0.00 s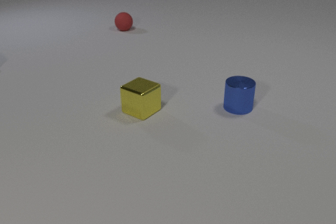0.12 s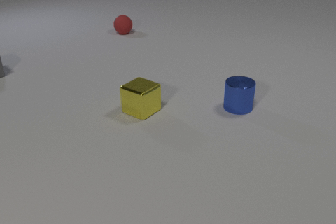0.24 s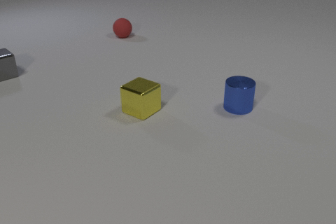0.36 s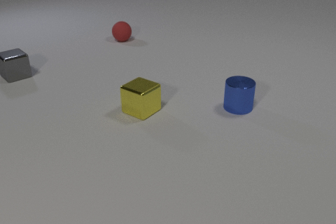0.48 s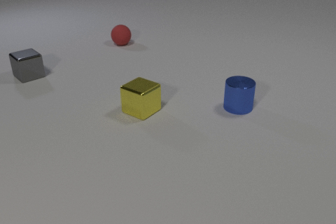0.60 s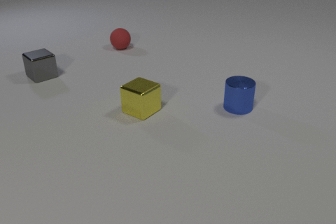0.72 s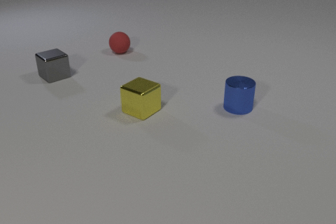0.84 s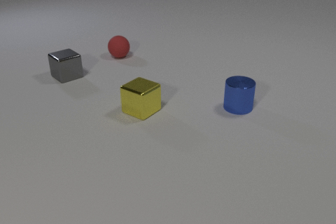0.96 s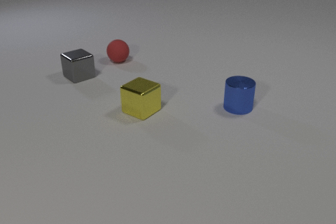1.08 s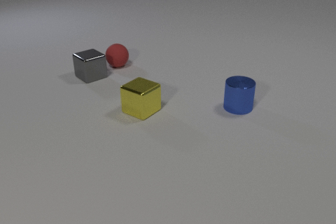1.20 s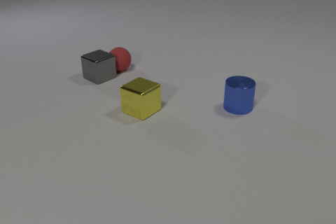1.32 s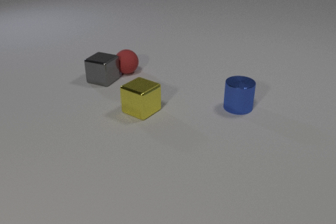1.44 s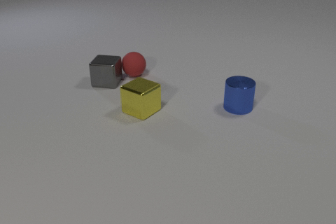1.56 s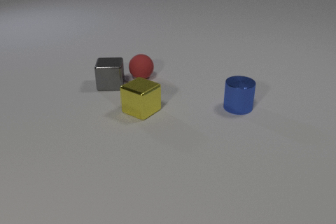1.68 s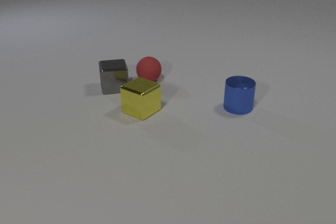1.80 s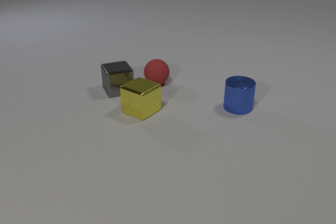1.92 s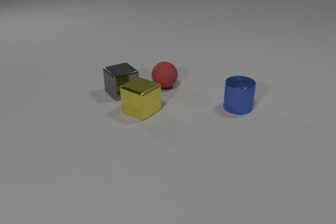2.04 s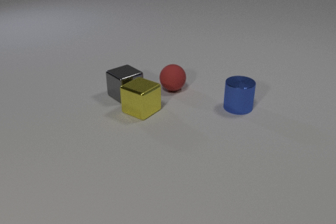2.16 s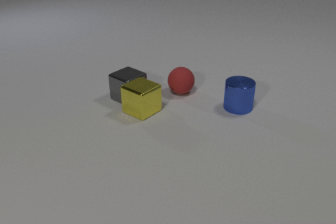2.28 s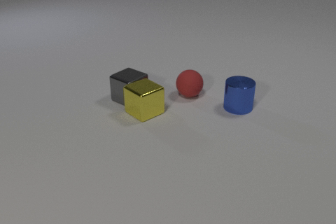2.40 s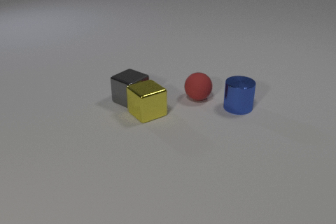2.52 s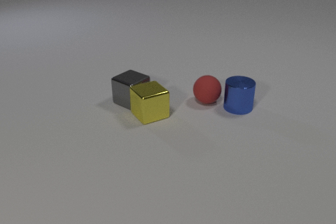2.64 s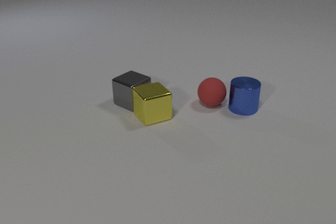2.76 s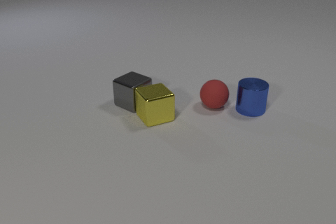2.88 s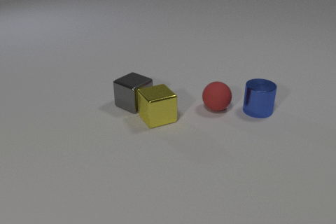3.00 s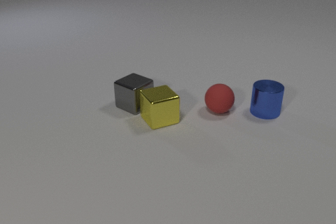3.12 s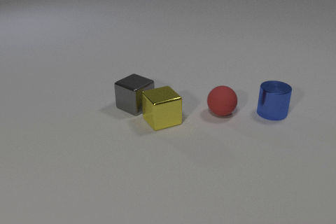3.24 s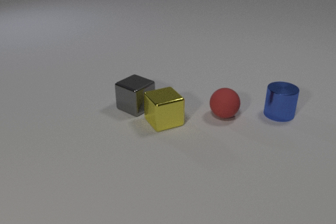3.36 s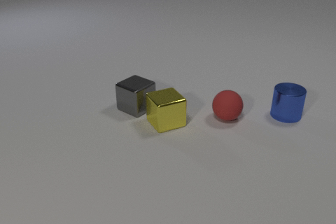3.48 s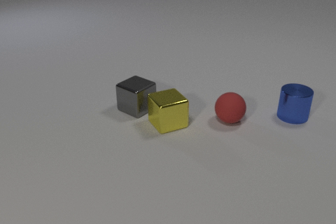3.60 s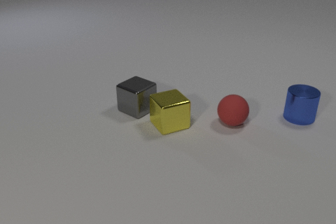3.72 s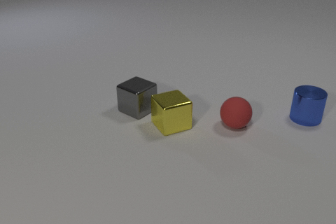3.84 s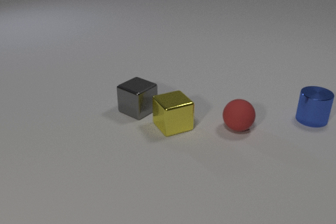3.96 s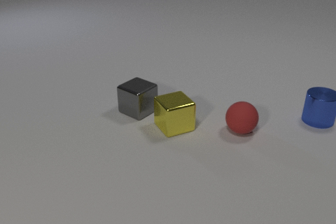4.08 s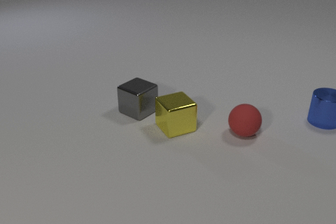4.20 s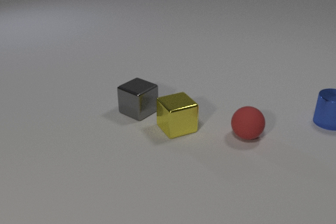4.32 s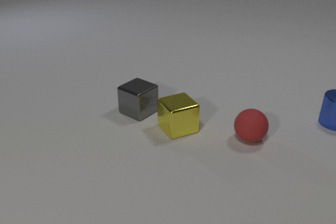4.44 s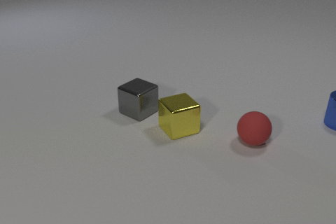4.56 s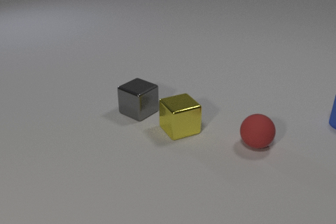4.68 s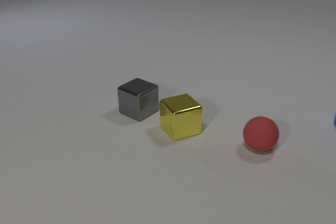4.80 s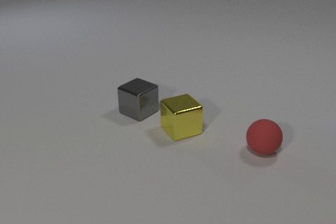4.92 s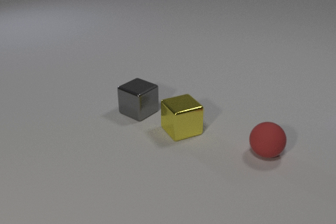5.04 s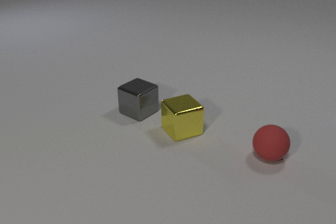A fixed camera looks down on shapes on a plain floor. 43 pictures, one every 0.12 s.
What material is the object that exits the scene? metal.
What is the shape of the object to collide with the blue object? sphere.
What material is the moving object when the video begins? rubber.
0.00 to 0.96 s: The red rubber sphere rolls toward the camera. The gray metal cube comes in at the left edge, slides to the right.
0.96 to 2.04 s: The red rubber sphere rolls toward the camera and to the right. The gray metal cube slides toward the camera and to the right, spins counterclockwise seen from above by about 90 degrees, its near face sliding to the right. The red rubber sphere and the gray metal cube collide.
2.04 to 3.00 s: The red rubber sphere rolls to the right and toward the camera. The gray metal cube slides toward the camera and to the right. The yellow metal cube slides toward the camera and to the right, spins so that its near face slides to the left, clockwise seen from above. The blue metal cylinder slides to the right. The gray metal cube and the yellow metal cube collide. The red rubber sphere and the blue metal cylinder collide.
3.00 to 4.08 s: The red rubber sphere rolls toward the camera and to the right. The gray metal cube slides toward the camera. The yellow metal cube slides to the right and toward the camera. The blue metal cylinder slides to the right.
4.08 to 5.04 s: The red rubber sphere rolls toward the camera and to the right. The blue metal cylinder slides to the right, leaves at the right edge.
